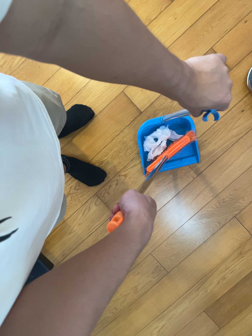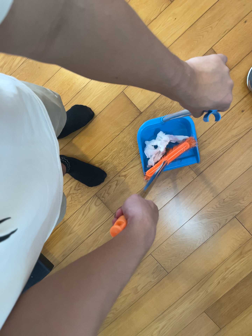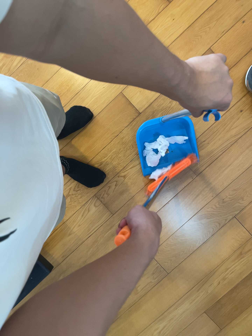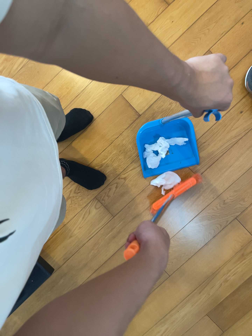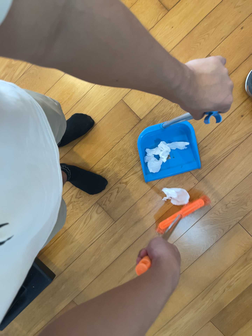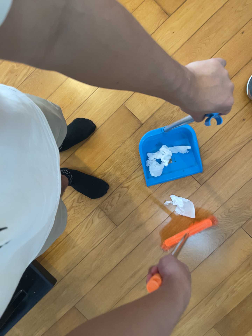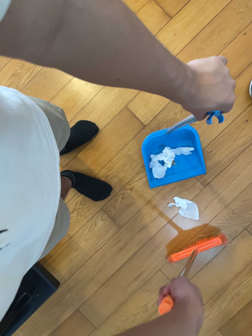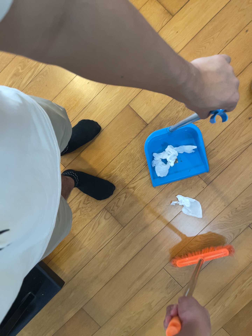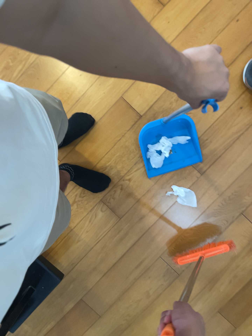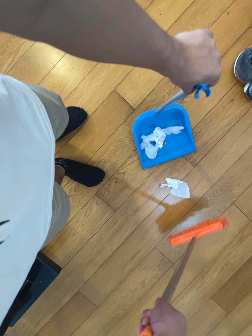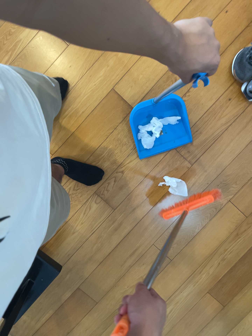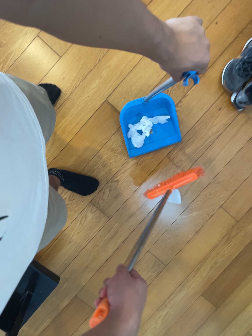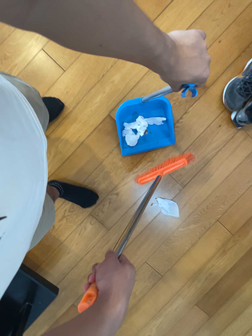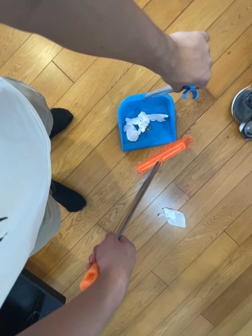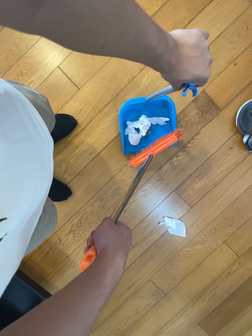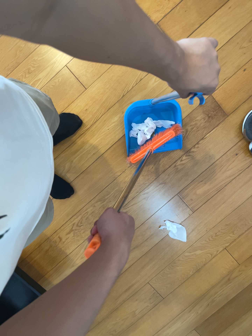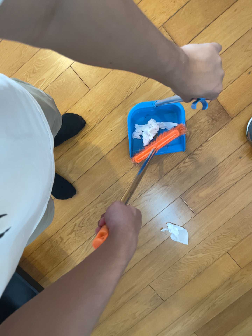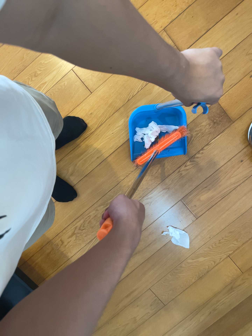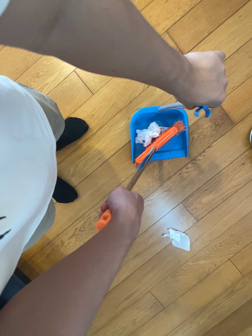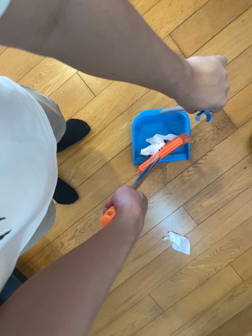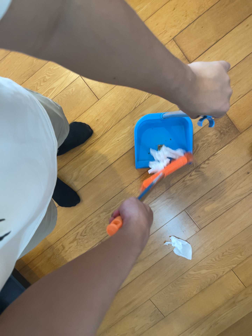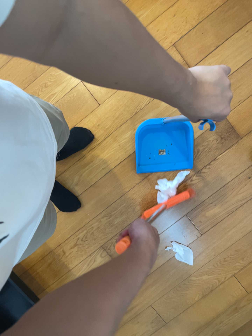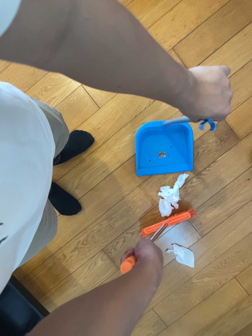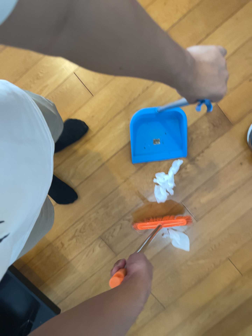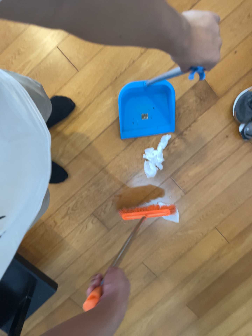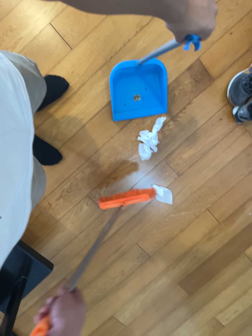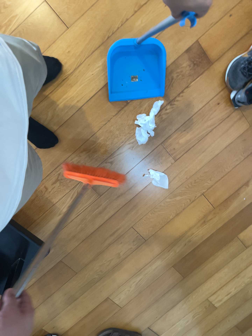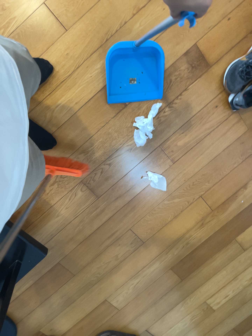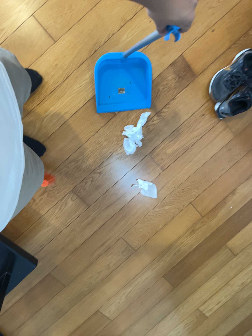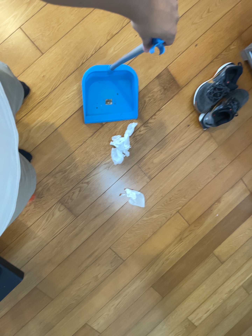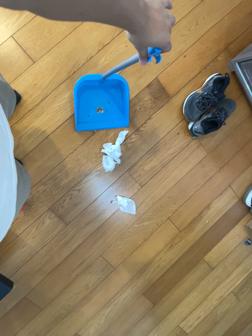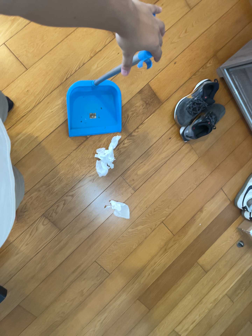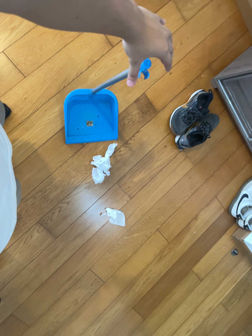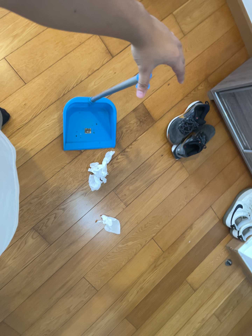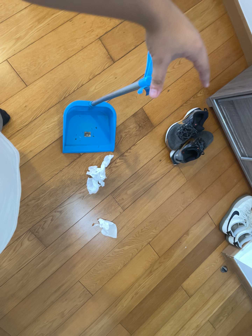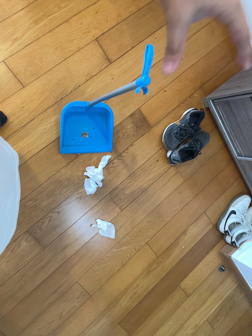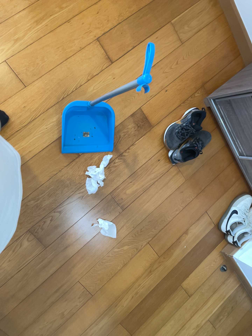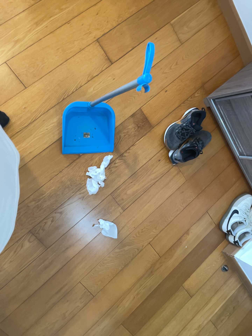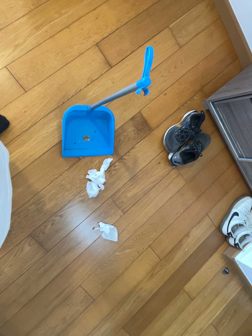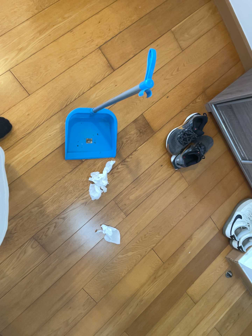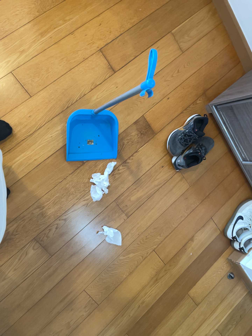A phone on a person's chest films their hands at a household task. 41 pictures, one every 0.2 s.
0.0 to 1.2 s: The camera shifts only a little, or ends up much as it began.
1.2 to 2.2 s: The camera travels to its left and toward the top of its view, about 14 cm.
2.2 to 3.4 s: The camera travels toward the top of its view, about 20 cm, so close, fixed things drift downward. It rolls about its line of sight by about 10 degrees, and the scene rotates clockwise.
3.4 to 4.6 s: The camera shifts only a little, or ends up much as it began.
4.6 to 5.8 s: The camera swings to its right by about 10 degrees, and the scene slides to the left. It travels toward the bottom of its view, about 8 cm, so close, fixed things drift upward.
5.8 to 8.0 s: The camera travels backward, about 8 cm, so what stands in front gets smaller. Its aim tips toward the top of its view by about 10 degrees, and the scene shifts downward.
The film runs backward here.
